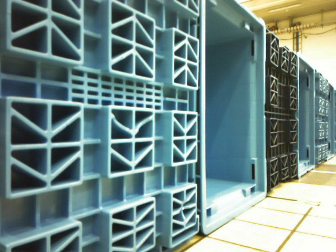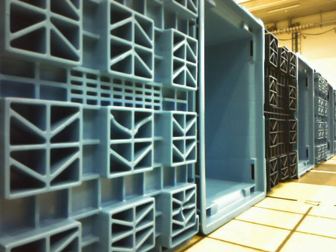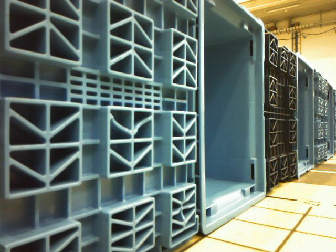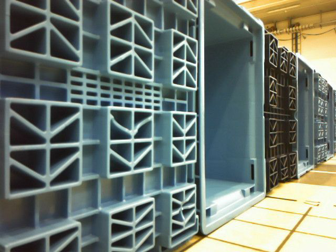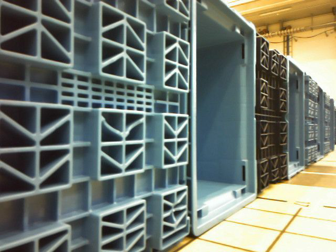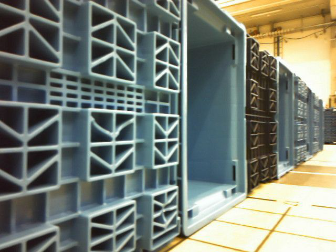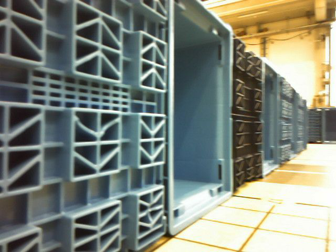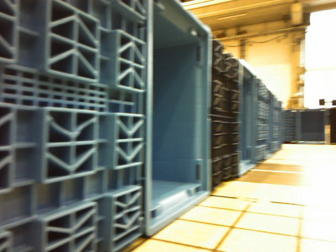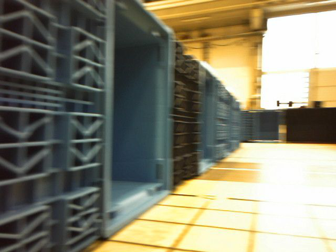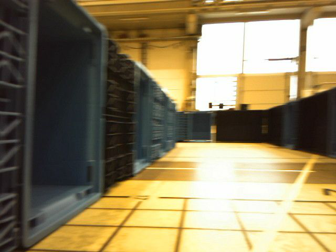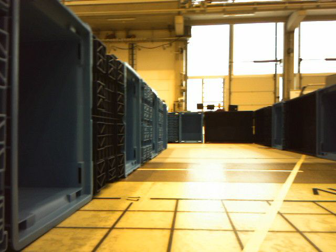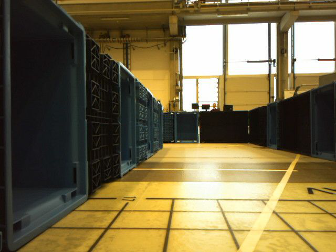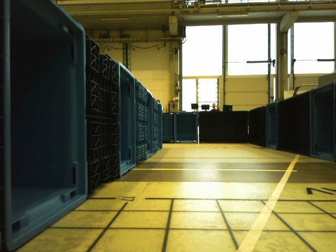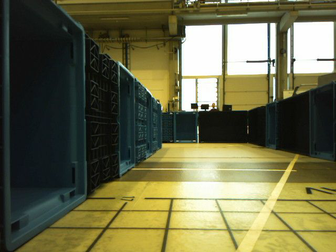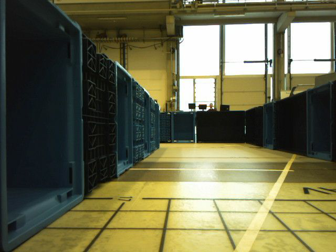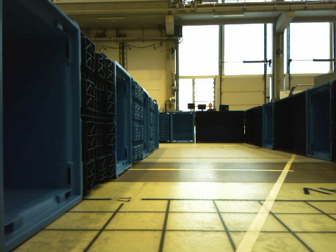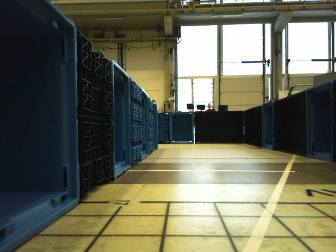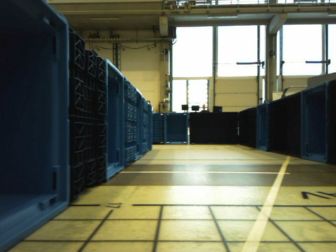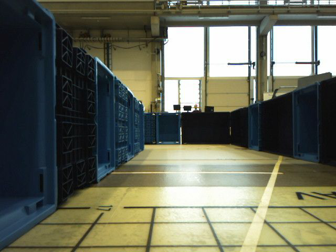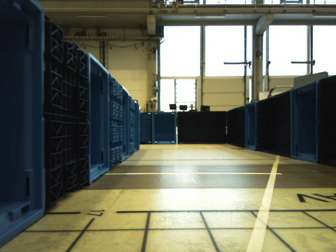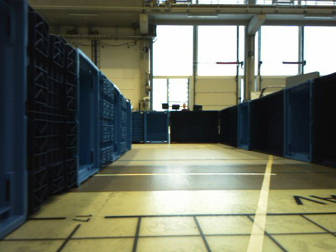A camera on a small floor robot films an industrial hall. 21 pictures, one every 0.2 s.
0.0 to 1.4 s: The camera shifts only a little, or ends up much as it began.
1.4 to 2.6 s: The camera swings to its right by about 20 degrees, and the scene slides to the left.
2.6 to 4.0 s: The camera travels forward, about 0.1 m, so what stands in front looms larger.
The film runs forward here.
